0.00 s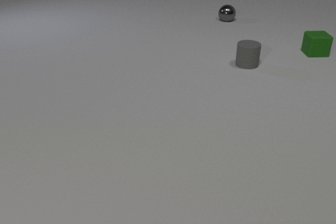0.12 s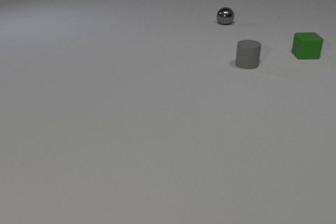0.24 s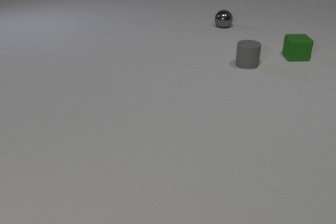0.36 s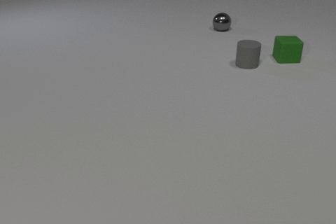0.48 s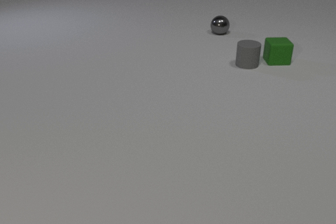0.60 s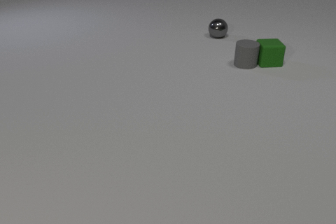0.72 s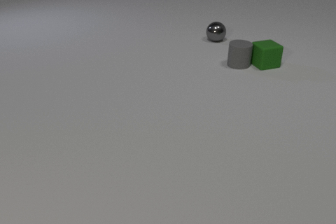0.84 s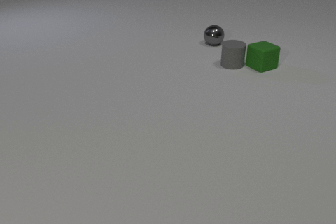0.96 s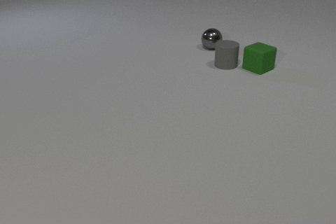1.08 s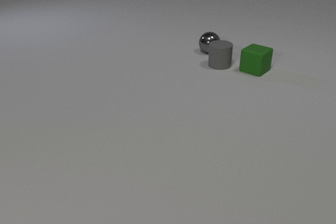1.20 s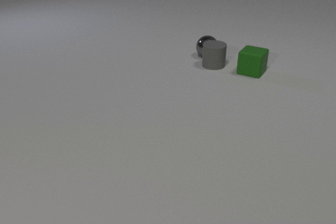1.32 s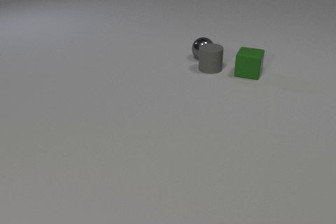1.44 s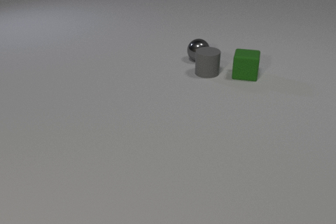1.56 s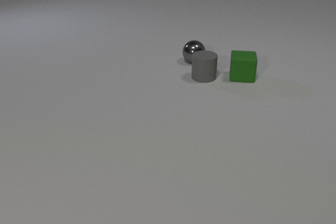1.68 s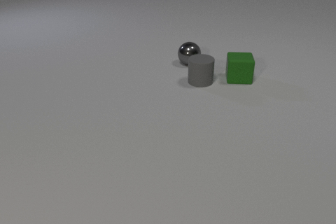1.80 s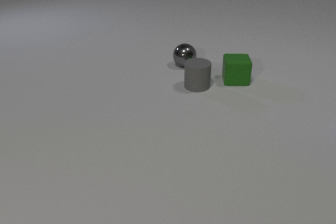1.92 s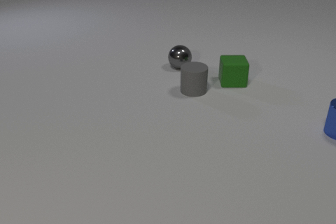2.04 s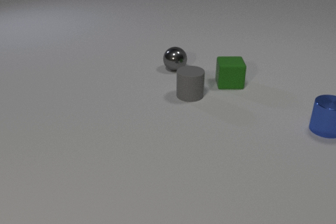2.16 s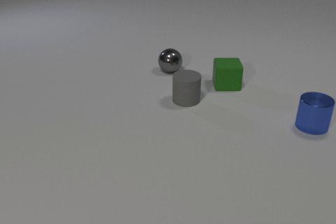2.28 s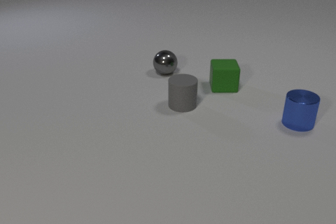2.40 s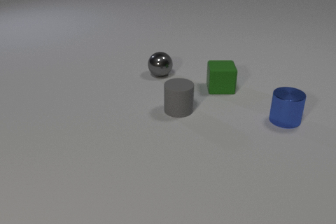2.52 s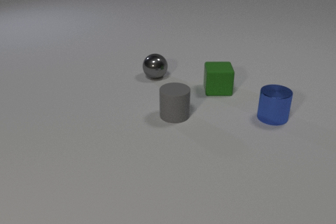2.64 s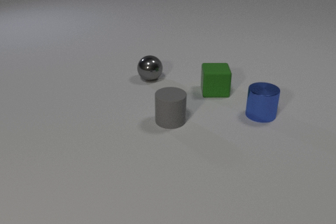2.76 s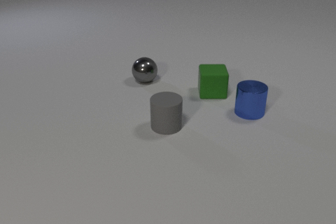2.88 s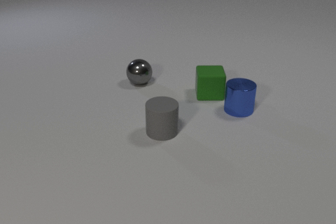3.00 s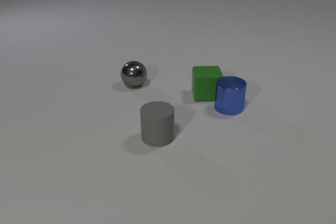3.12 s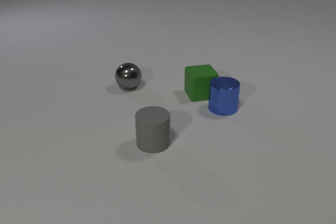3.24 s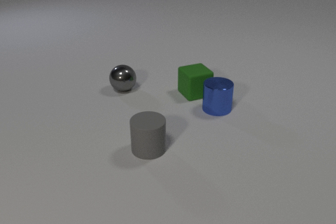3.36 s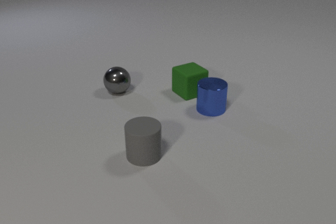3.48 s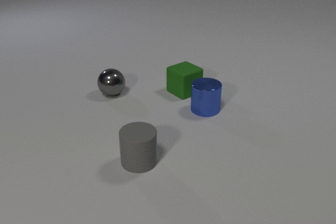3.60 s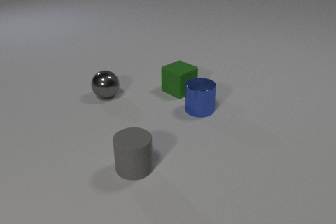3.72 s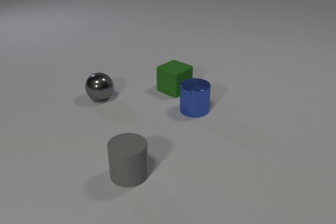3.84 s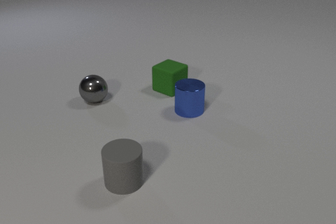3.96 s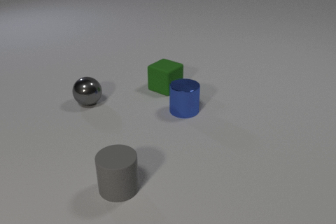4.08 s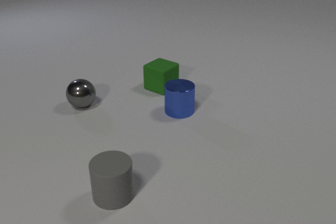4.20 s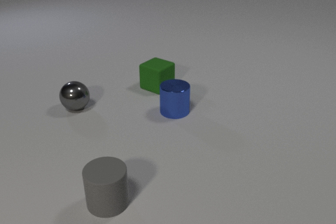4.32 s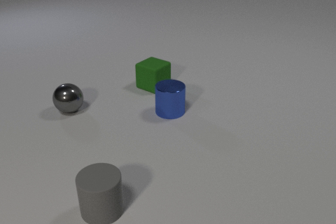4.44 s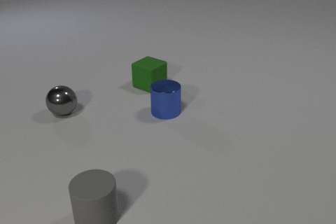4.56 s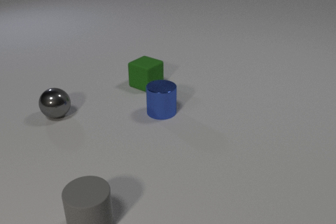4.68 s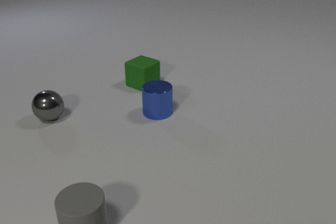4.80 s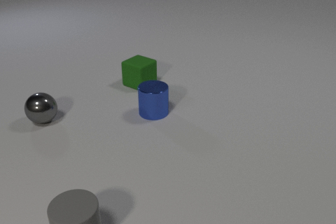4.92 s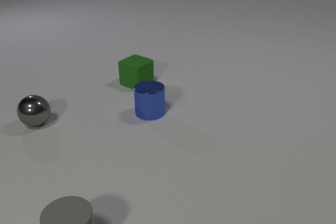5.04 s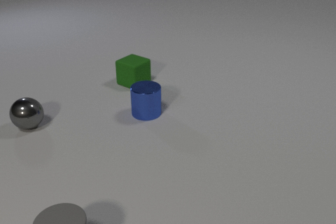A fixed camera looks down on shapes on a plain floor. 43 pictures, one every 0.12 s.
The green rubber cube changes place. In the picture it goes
to the left.
The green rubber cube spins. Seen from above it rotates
counterclockwise.
0.00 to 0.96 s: The green rubber cube slides toward the camera and to the left, spins so that its near face slides to the right, counterclockwise seen from above. The gray rubber cylinder slides to the left. The gray metal sphere rolls toward the camera. The green rubber cube and the gray rubber cylinder collide.
0.96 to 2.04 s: The green rubber cube slides toward the camera and to the left, spins so that its near face slides to the right, counterclockwise seen from above. The gray rubber cylinder slides toward the camera and to the left. The blue metal cylinder comes in at the right edge, slides to the left. The gray metal sphere rolls toward the camera and to the left. The gray rubber cylinder and the gray metal sphere collide.
2.04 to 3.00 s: The green rubber cube slides toward the camera and to the left. The gray rubber cylinder slides toward the camera. The blue metal cylinder slides to the left. The gray metal sphere rolls to the left and toward the camera. The green rubber cube and the blue metal cylinder collide.
3.00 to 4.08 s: The green rubber cube slides to the left, spins so that its near face slides to the right, counterclockwise seen from above. The gray rubber cylinder slides toward the camera and to the left. The blue metal cylinder slides to the left. The gray metal sphere rolls to the left and toward the camera.
4.08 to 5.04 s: The green rubber cube slides to the left and away from the camera. The gray rubber cylinder slides toward the camera and to the left. The blue metal cylinder slides to the left. The gray metal sphere rolls to the left and toward the camera.
How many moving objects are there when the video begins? 2.
What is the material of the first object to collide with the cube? rubber.
Are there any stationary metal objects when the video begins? no.
